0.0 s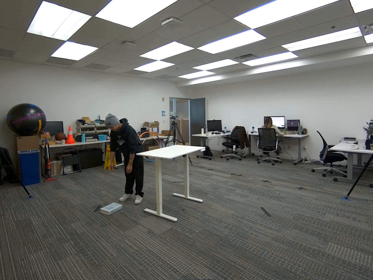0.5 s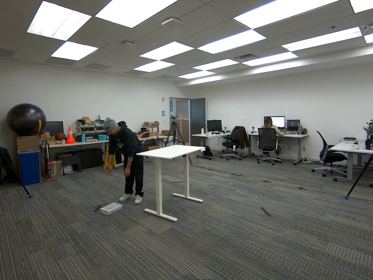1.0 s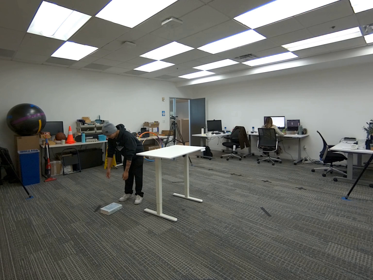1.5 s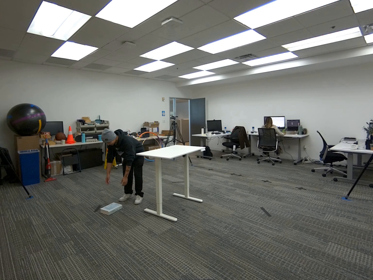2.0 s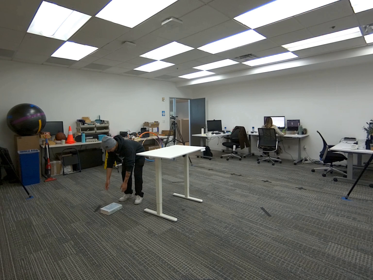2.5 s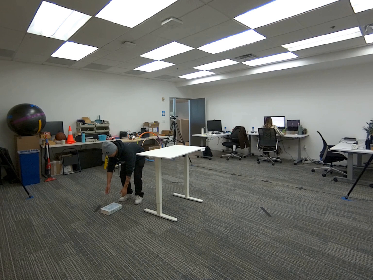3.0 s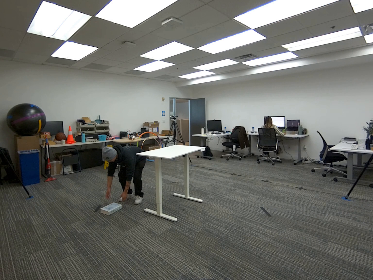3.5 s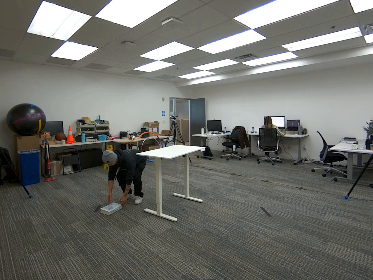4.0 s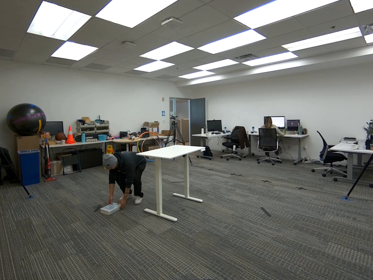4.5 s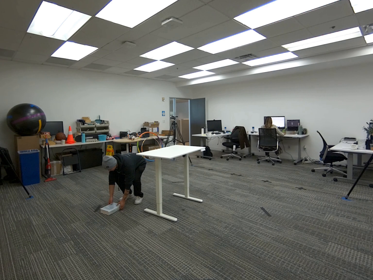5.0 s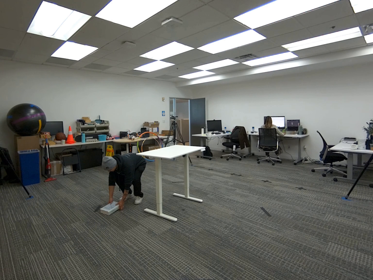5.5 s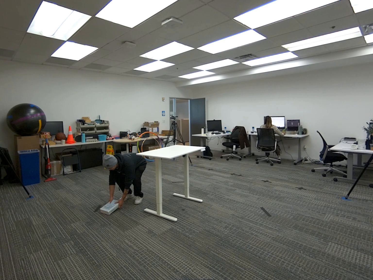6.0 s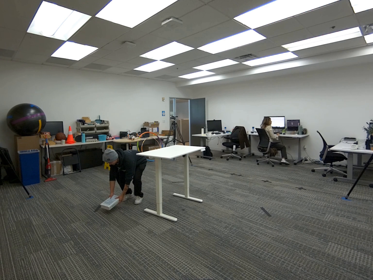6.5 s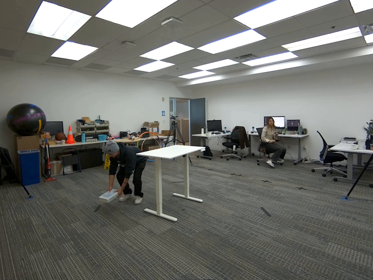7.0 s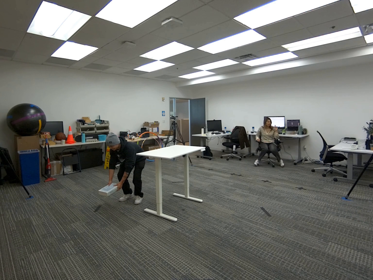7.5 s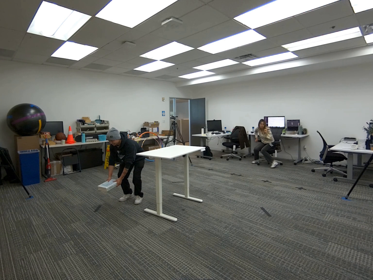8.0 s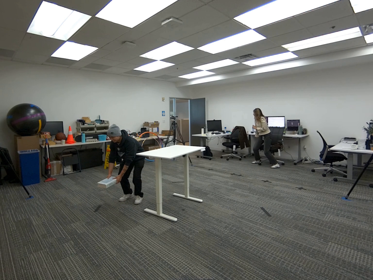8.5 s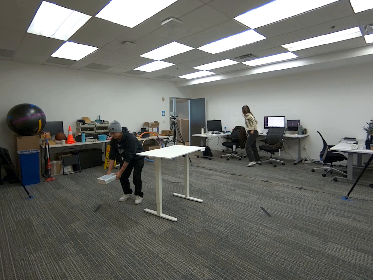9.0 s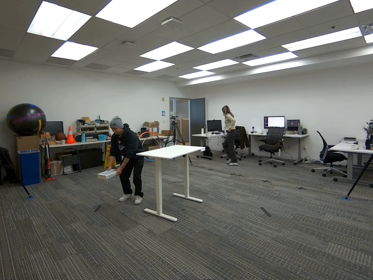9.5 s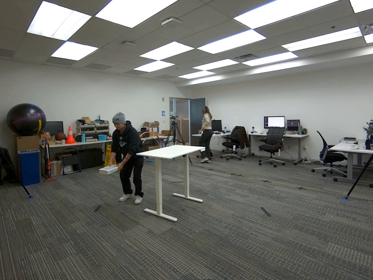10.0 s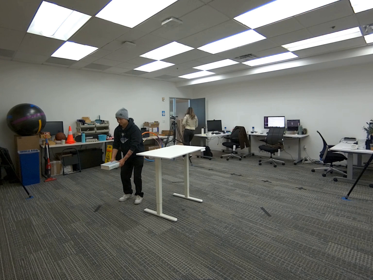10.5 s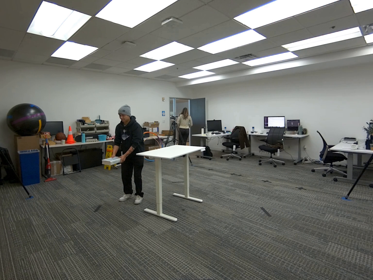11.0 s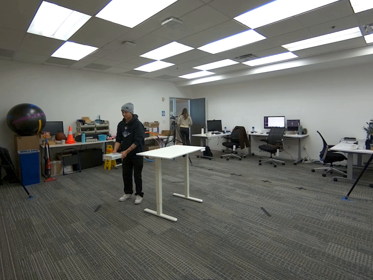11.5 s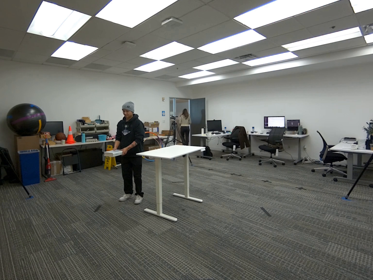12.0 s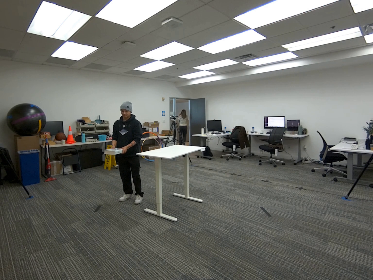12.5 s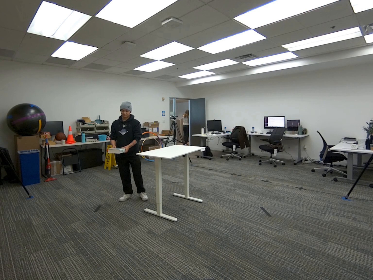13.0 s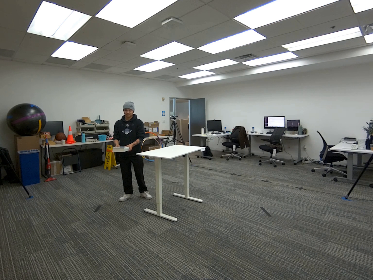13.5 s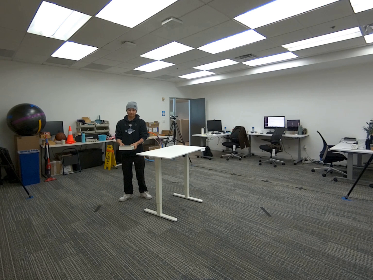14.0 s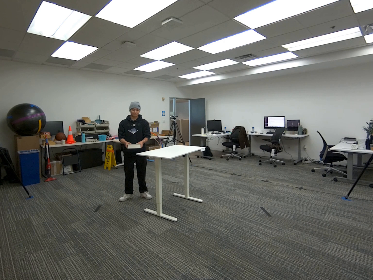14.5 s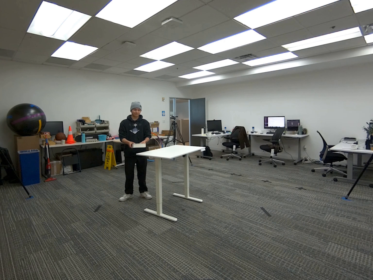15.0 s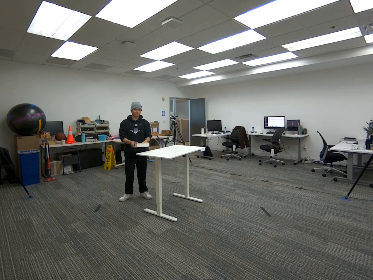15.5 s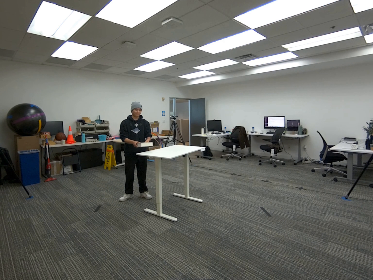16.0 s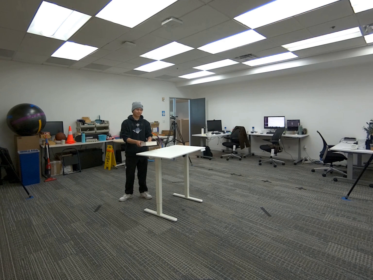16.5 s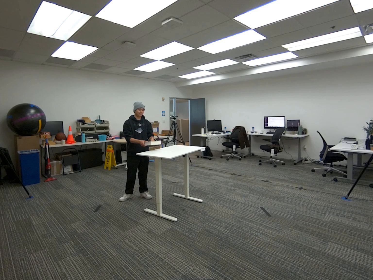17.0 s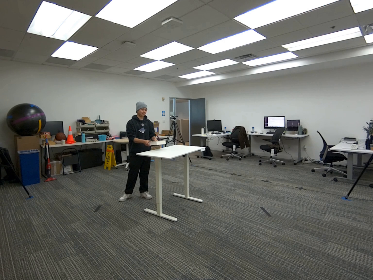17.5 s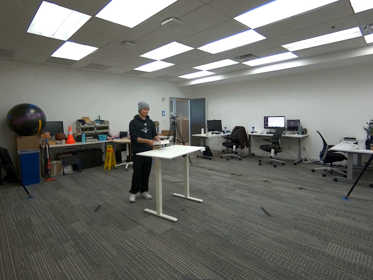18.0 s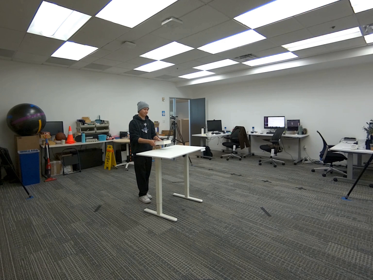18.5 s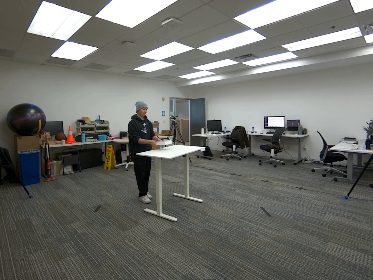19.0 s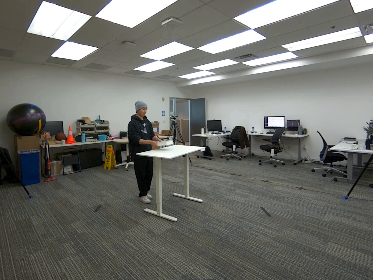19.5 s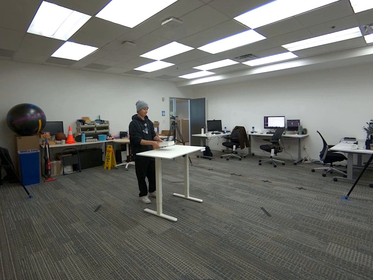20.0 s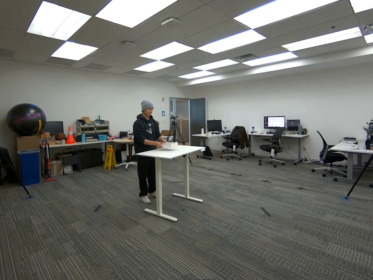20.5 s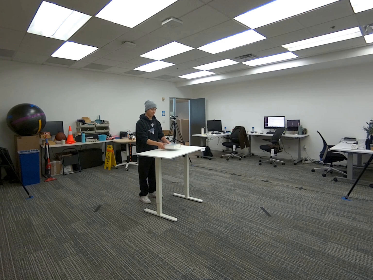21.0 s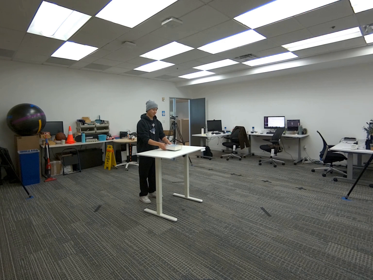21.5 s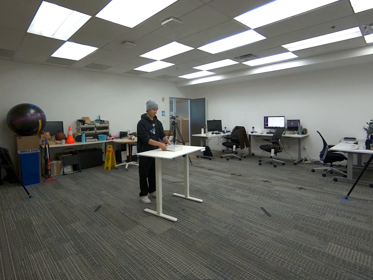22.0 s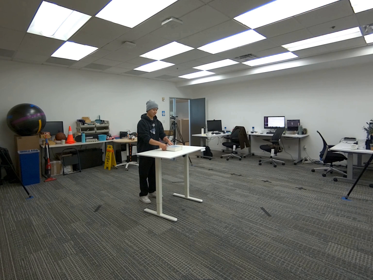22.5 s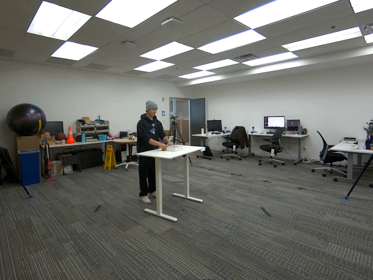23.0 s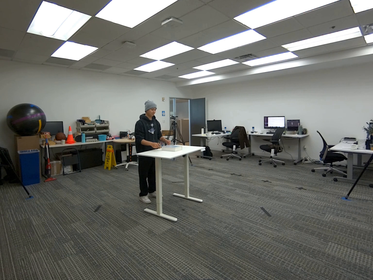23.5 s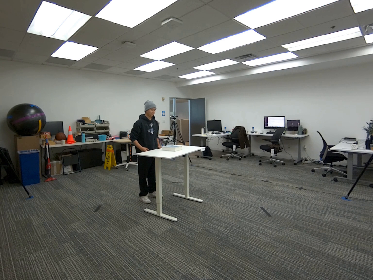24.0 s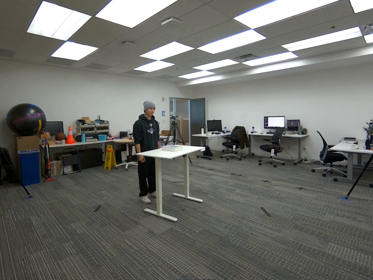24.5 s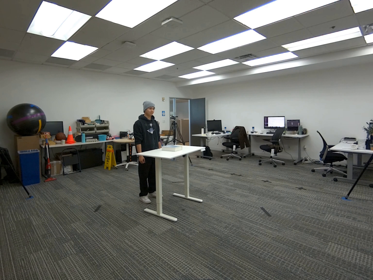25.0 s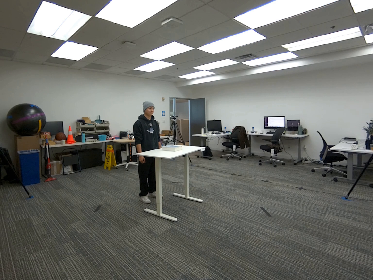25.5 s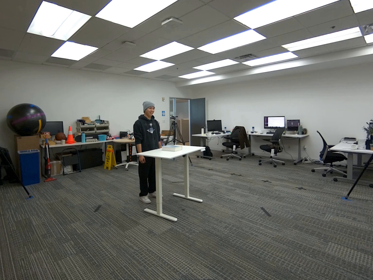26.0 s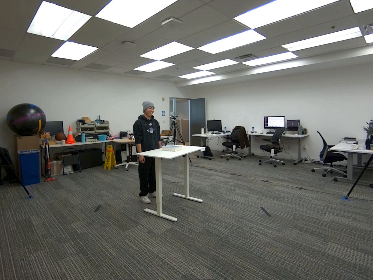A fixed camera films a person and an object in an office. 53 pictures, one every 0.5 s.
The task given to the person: Walk to the light blue book on the floor, pick it up with both hands and place the light blue book on top of the white desk.
